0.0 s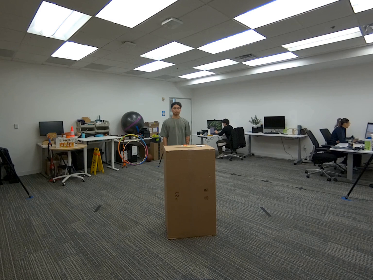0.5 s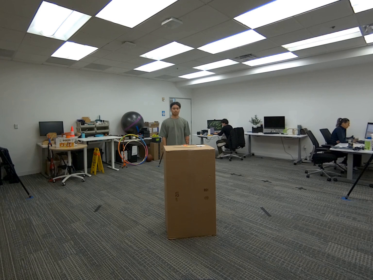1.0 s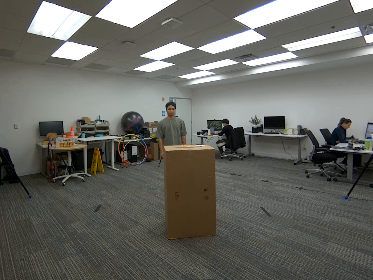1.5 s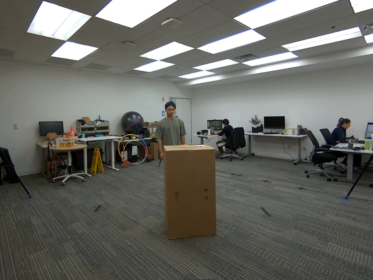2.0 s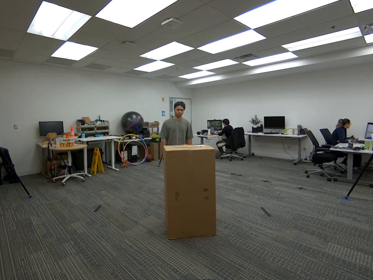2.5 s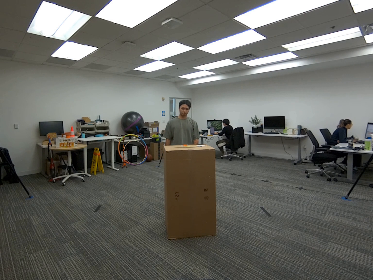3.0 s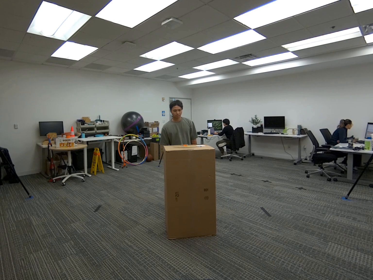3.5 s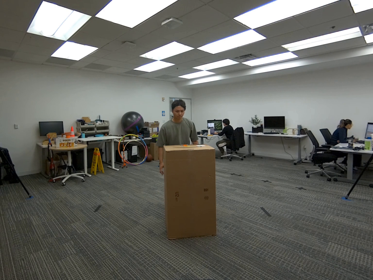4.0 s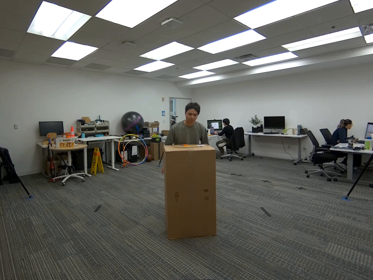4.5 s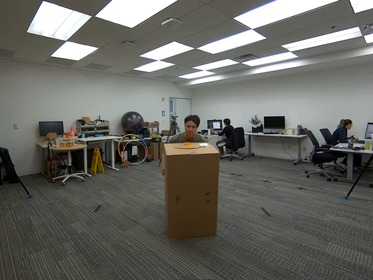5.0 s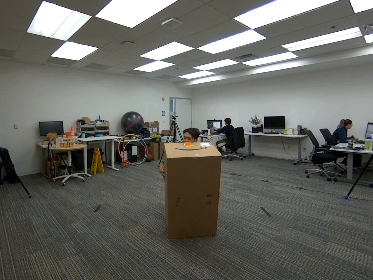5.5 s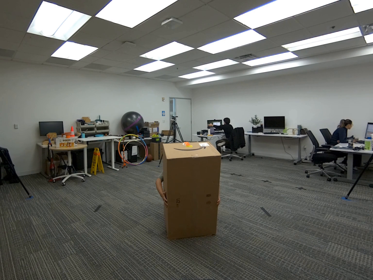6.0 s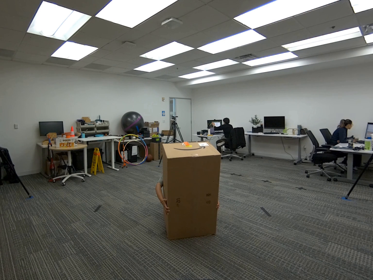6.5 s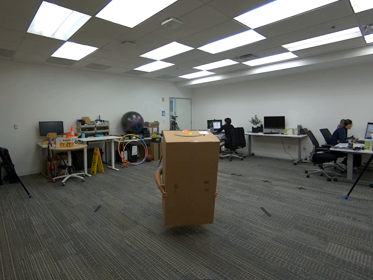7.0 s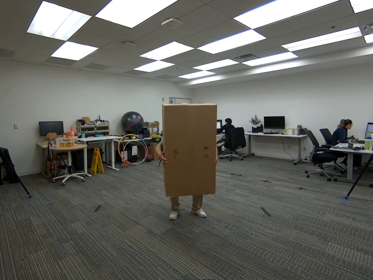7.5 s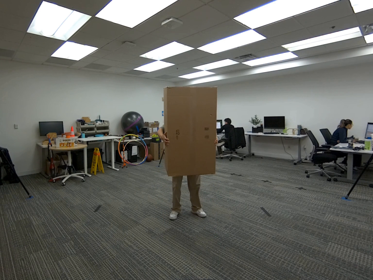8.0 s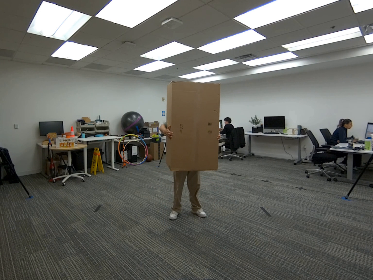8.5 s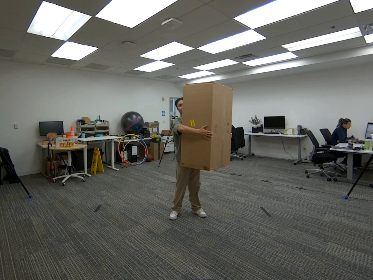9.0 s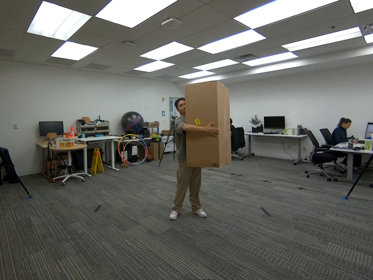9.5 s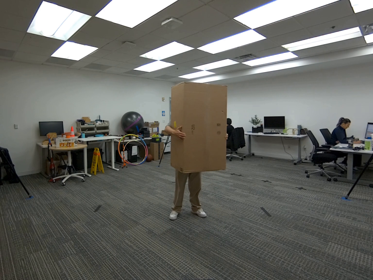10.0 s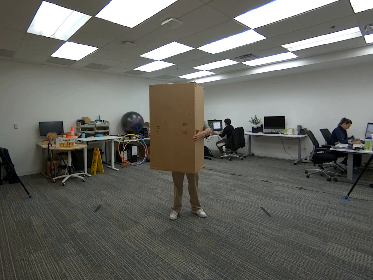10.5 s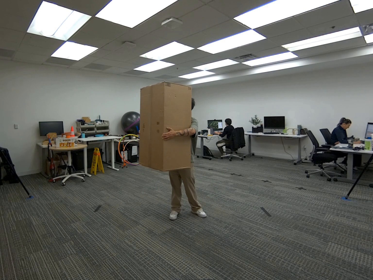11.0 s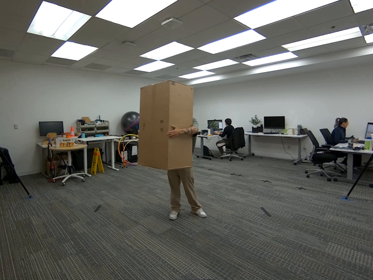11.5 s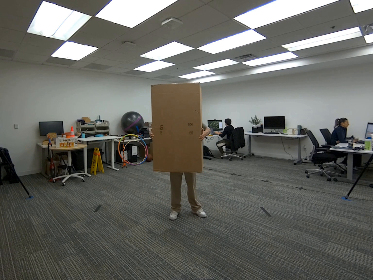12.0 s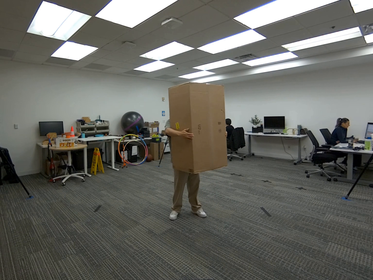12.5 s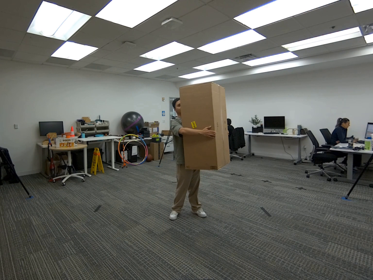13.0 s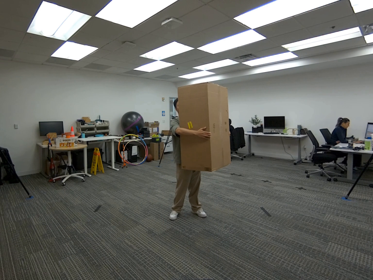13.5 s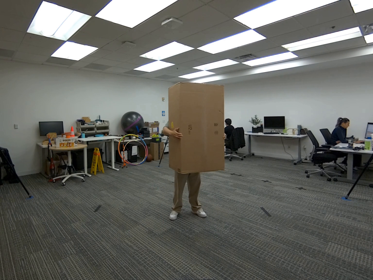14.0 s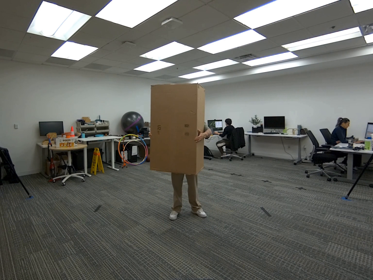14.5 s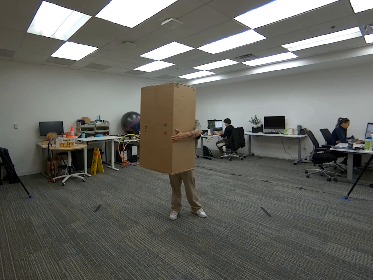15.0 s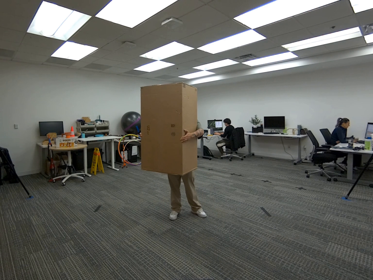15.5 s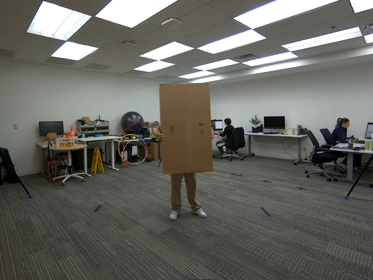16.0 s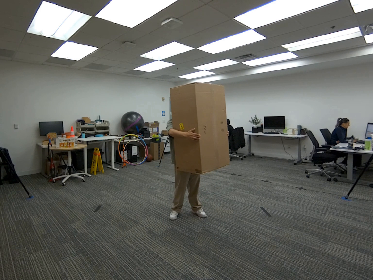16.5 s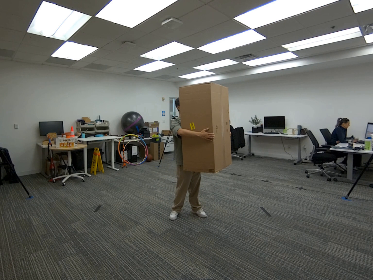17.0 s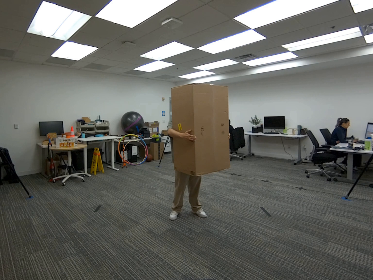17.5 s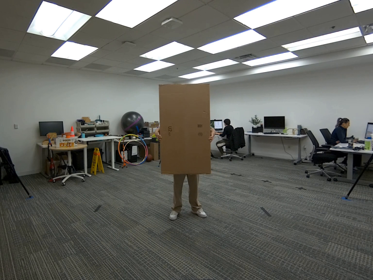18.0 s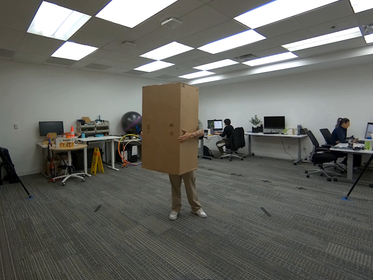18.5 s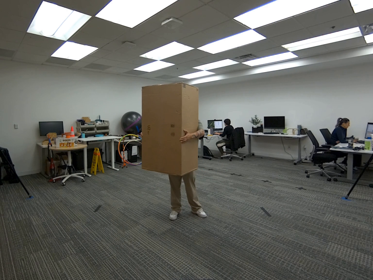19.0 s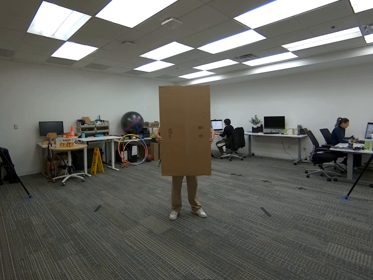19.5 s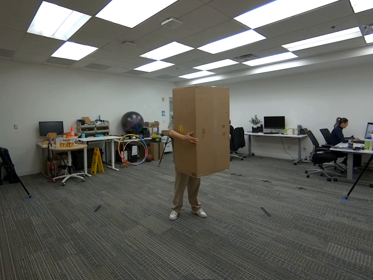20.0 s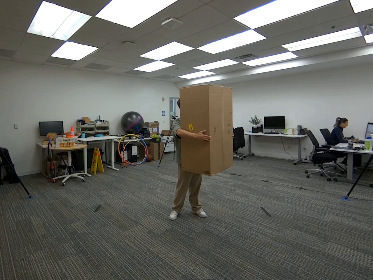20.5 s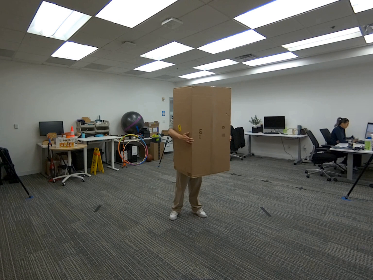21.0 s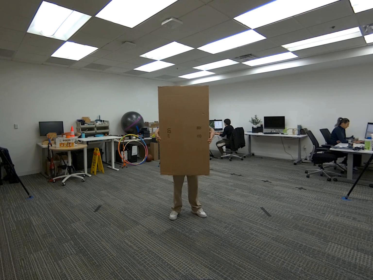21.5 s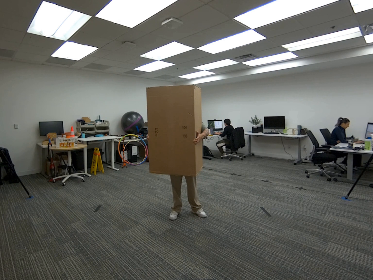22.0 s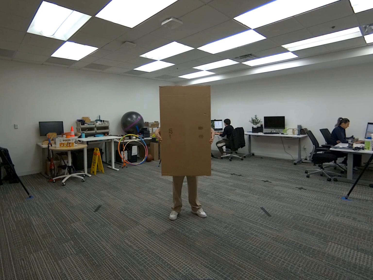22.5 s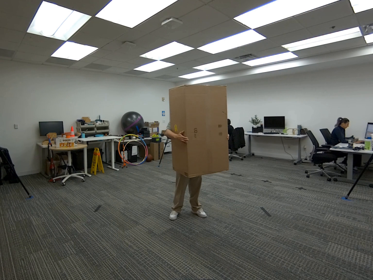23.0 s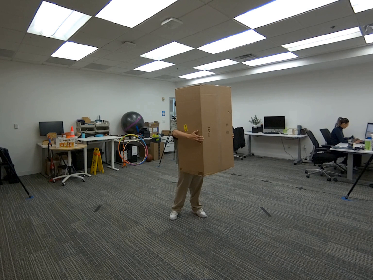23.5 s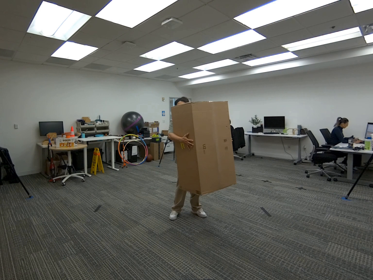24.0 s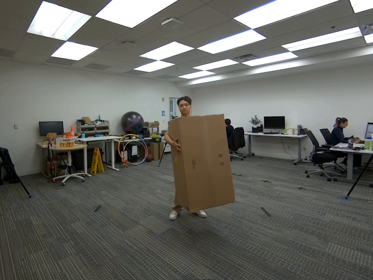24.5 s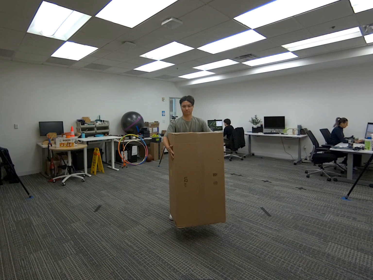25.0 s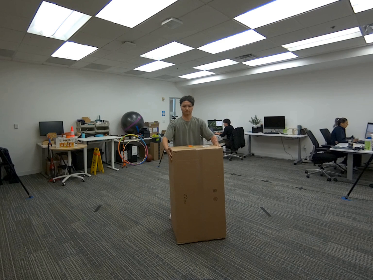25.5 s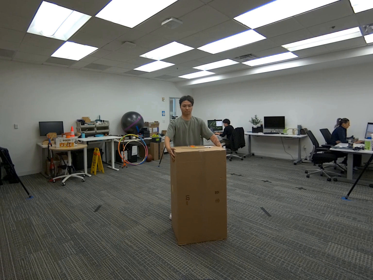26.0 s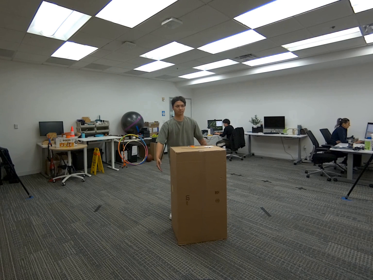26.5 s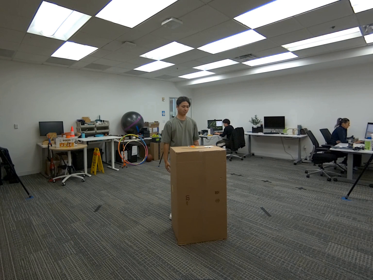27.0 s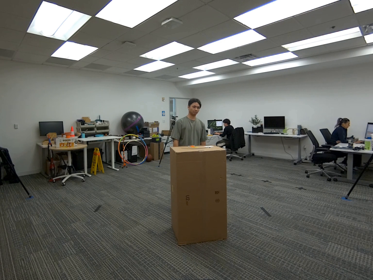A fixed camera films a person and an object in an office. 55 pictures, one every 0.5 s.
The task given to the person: Walk to the giant cardboard box, pick it up with both hands and move it side to side midair, once done place the box back on the ground.
